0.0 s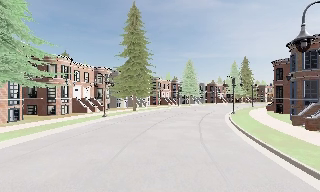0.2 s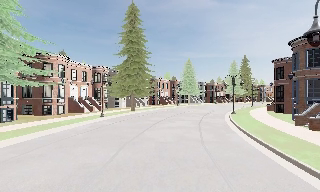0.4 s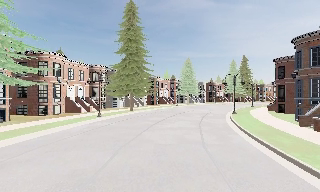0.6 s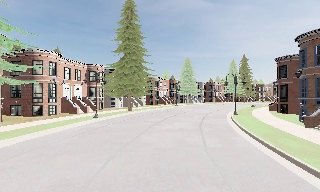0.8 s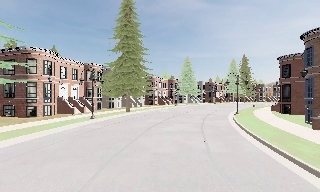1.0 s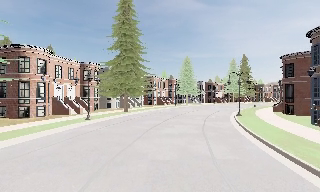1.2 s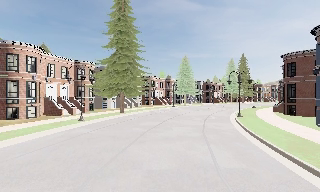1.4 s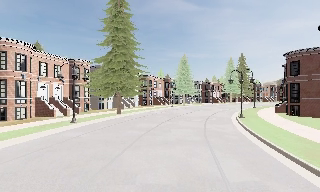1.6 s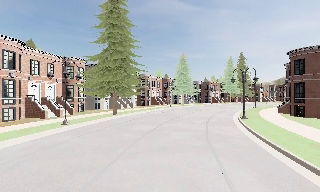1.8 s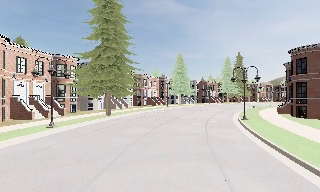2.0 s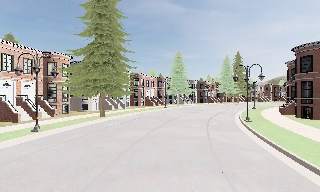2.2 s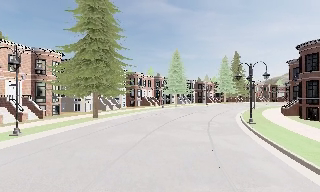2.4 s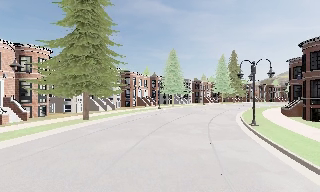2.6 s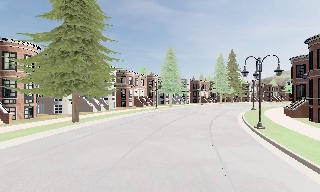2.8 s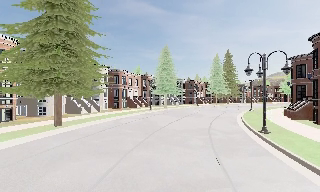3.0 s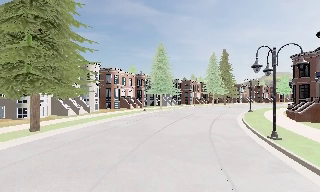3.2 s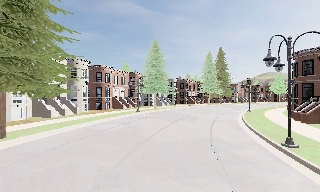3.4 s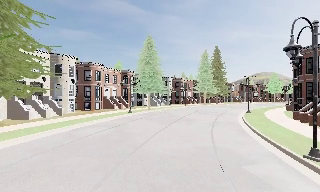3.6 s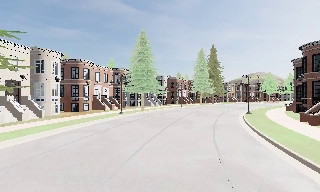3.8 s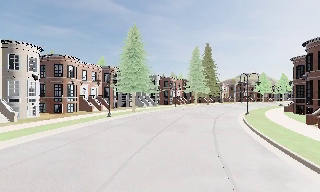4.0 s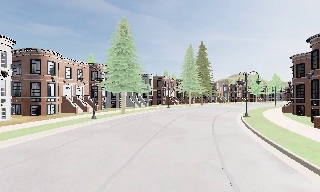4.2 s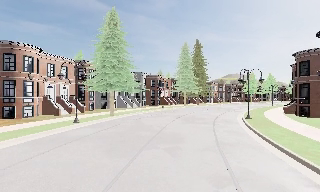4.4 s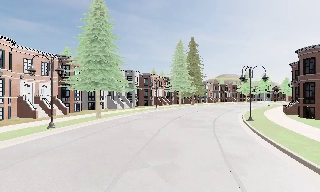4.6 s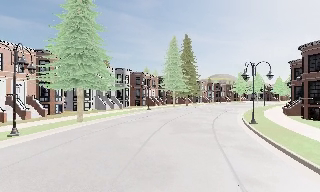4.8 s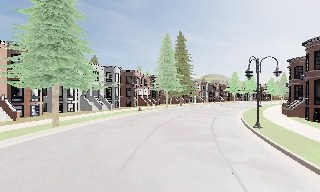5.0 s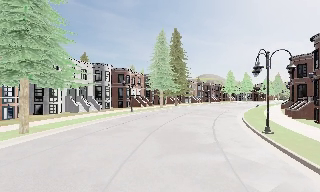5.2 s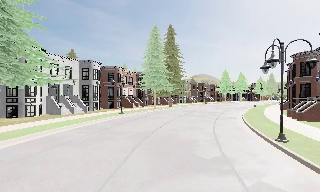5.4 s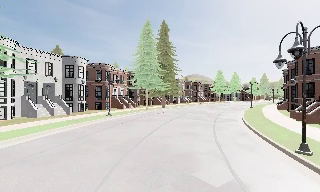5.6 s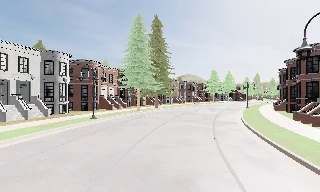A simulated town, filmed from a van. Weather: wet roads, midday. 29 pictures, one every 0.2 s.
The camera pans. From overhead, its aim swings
clockwise.
The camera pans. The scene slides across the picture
to the left.
0.0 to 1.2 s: The camera travels forward, about 3.5 m, so what stands in front looms larger. It gains speed.
1.2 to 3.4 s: The scene slides to the left, as the camera pans about 15 degrees to its right. It travels forward, about 13 m, so what stands in front looms larger. It gains speed.
3.4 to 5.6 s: The scene slides to the left, as the camera pans about 25 degrees to its right. It travels forward, about 20 m, so what stands in front looms larger.
The film runs forward here.
